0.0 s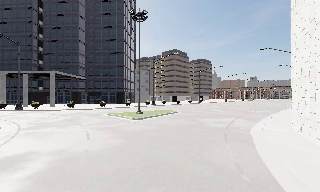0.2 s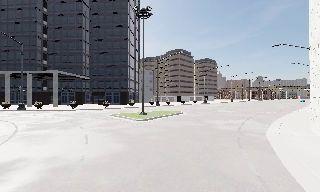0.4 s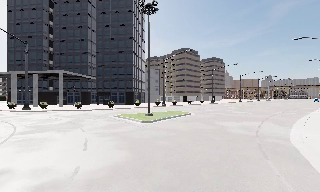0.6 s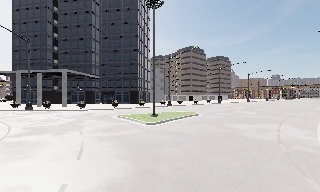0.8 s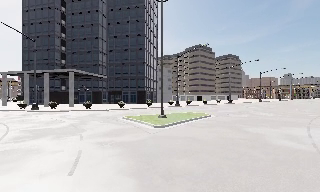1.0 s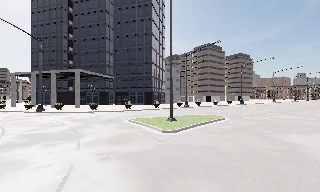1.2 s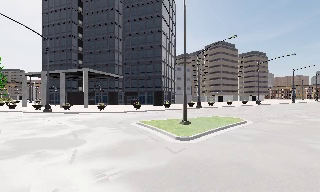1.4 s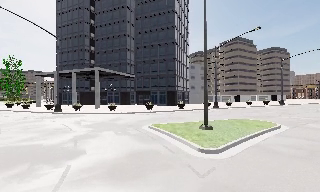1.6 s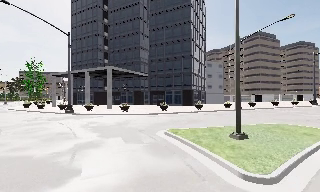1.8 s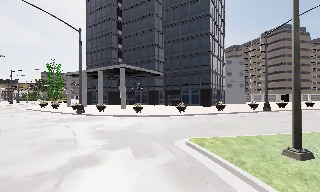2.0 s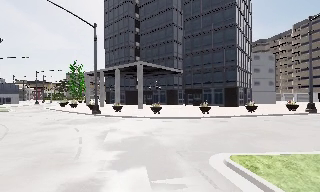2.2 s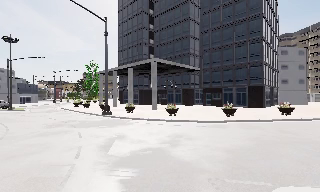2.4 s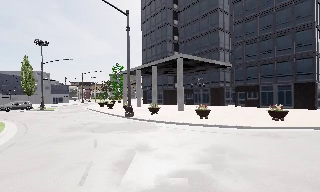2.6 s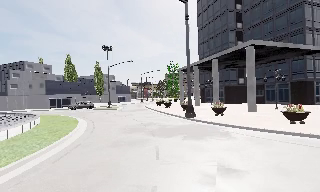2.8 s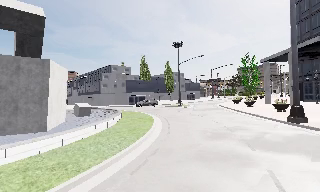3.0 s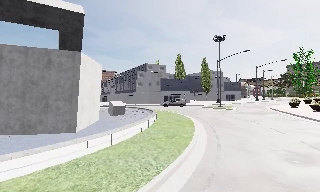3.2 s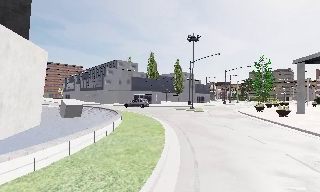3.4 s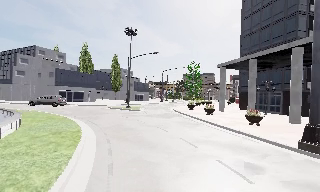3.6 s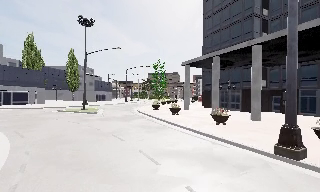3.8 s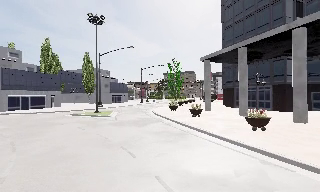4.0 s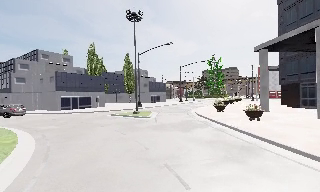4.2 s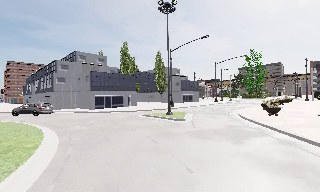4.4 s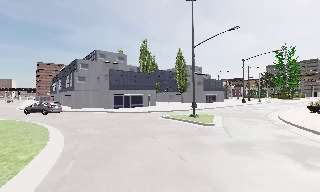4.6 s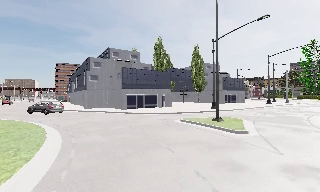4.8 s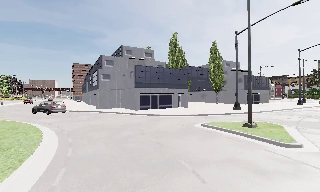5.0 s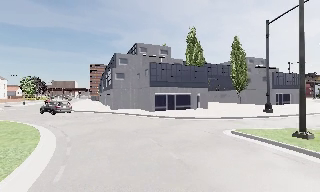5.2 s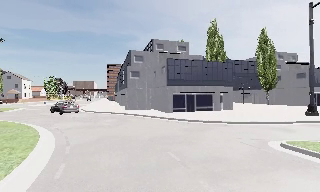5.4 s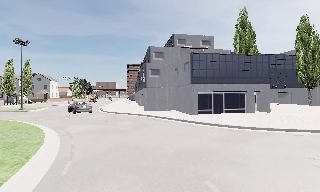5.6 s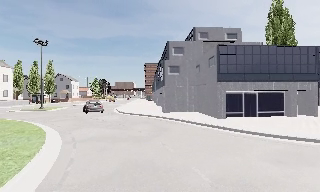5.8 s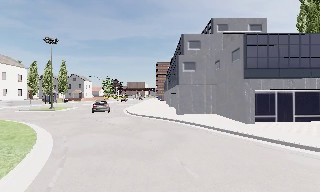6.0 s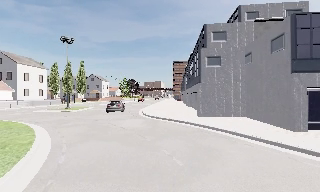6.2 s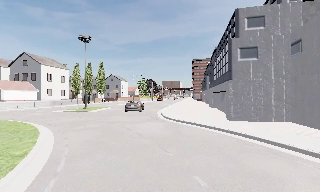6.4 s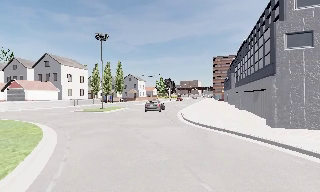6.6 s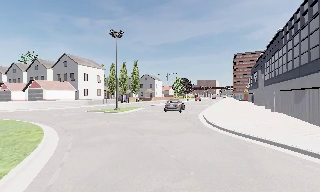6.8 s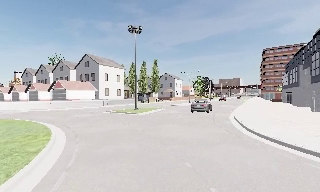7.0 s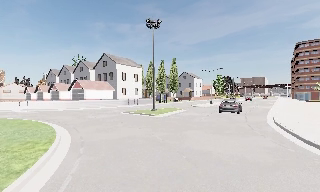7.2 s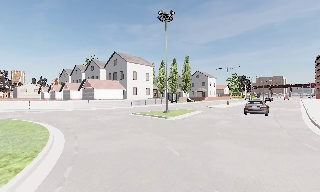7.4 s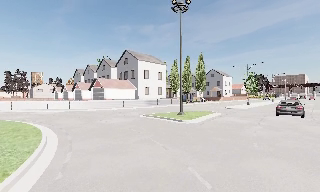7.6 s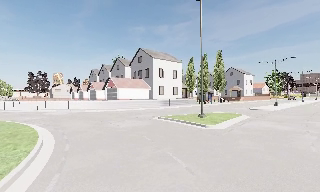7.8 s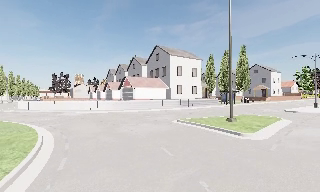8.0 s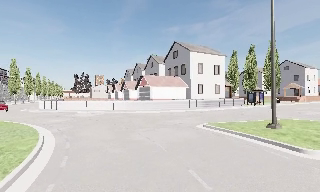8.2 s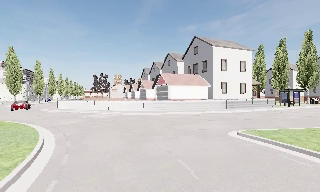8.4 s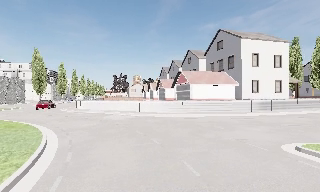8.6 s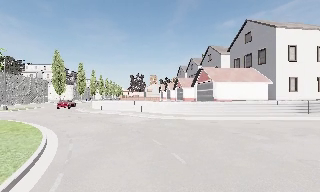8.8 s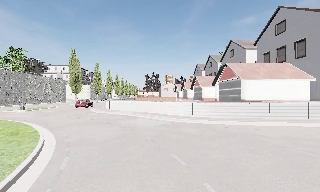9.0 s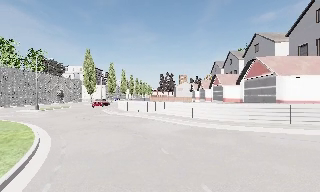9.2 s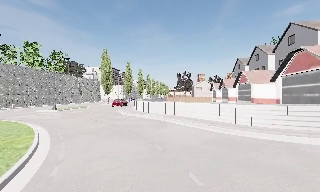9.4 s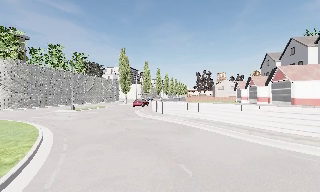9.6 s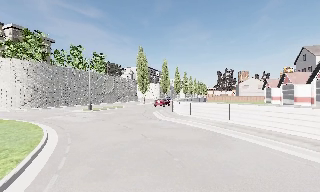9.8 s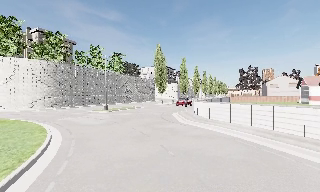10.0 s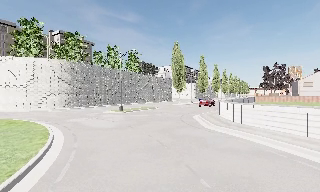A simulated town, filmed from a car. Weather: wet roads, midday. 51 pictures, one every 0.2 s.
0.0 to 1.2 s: The scene slides to the right, as the camera pans about 15 degrees to its left. It travels forward, about 7 m, so what stands in front looms larger. It gains speed.
1.2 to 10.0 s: The camera swings to its left by about 245 degrees, and the scene slides to the right. It travels forward, about 85 m.
The film runs forward here.
